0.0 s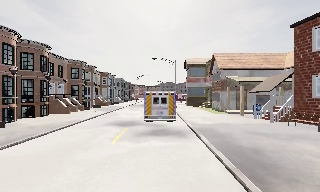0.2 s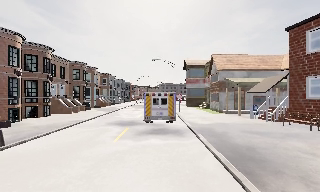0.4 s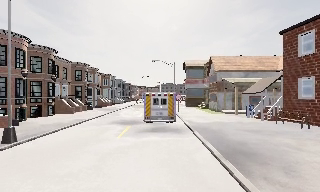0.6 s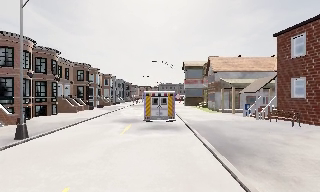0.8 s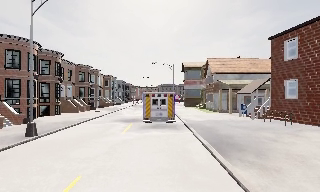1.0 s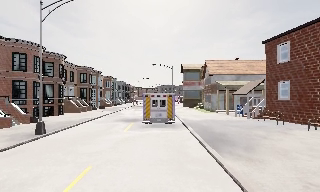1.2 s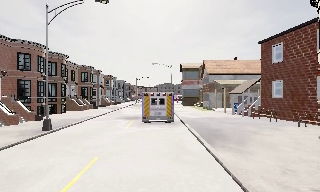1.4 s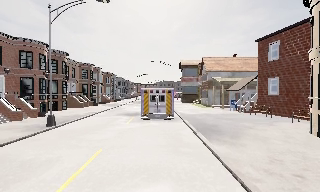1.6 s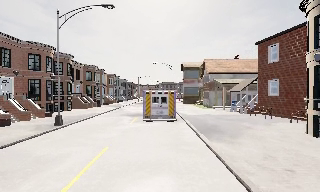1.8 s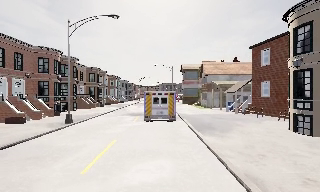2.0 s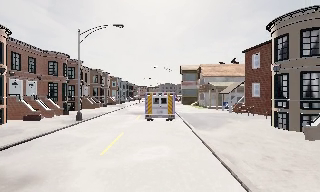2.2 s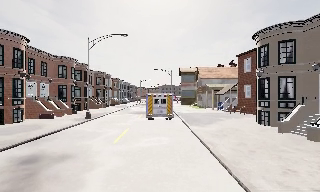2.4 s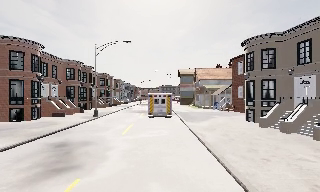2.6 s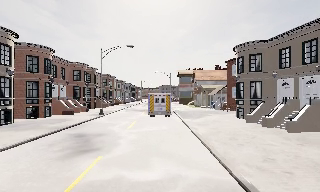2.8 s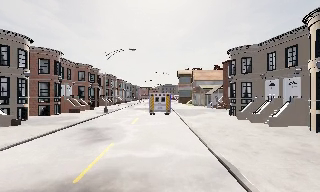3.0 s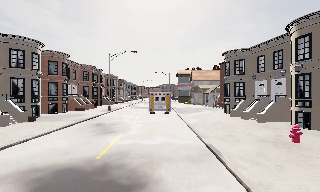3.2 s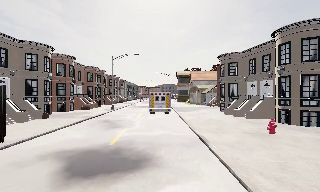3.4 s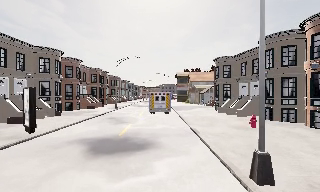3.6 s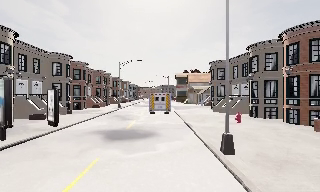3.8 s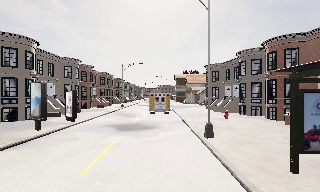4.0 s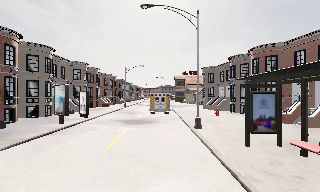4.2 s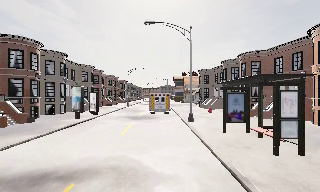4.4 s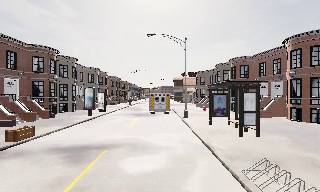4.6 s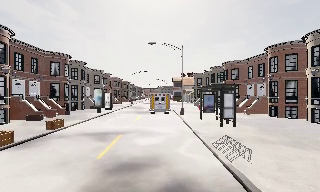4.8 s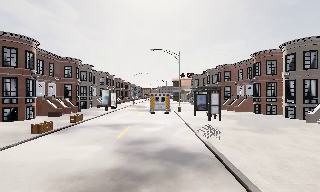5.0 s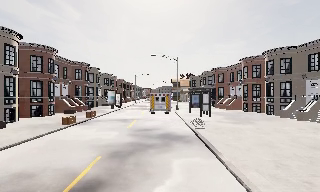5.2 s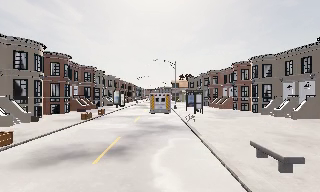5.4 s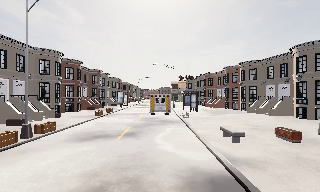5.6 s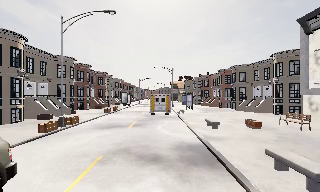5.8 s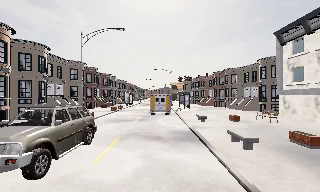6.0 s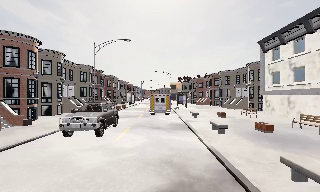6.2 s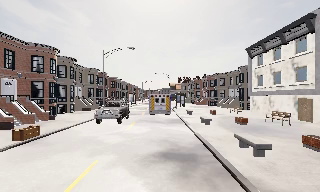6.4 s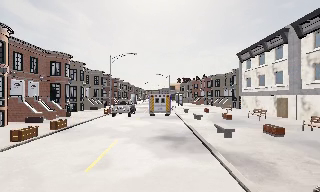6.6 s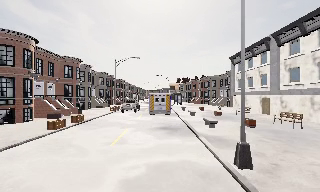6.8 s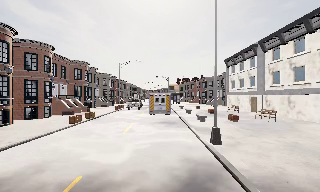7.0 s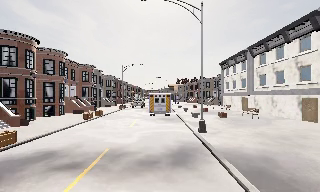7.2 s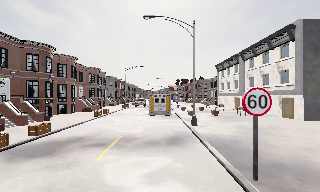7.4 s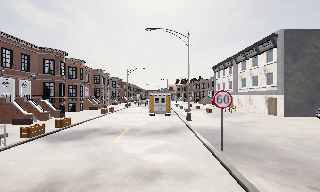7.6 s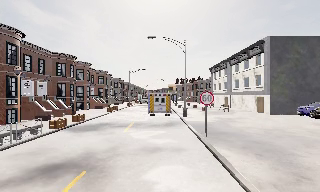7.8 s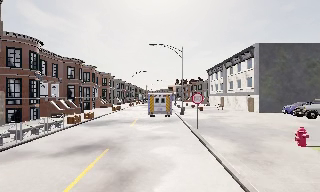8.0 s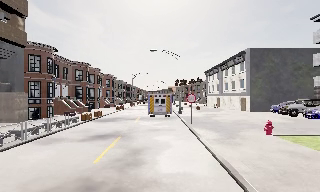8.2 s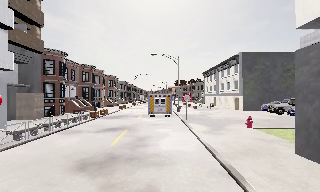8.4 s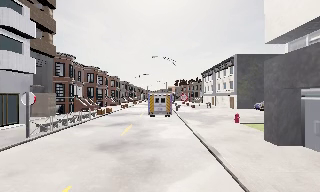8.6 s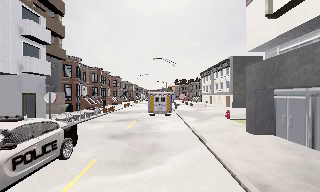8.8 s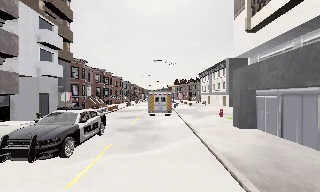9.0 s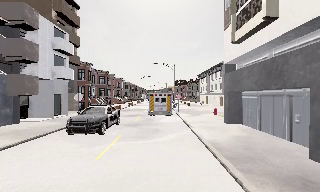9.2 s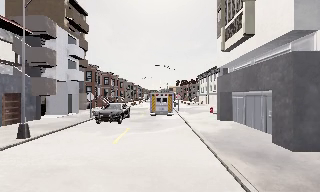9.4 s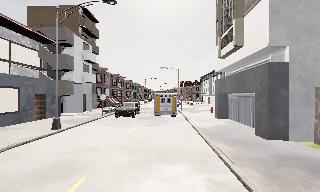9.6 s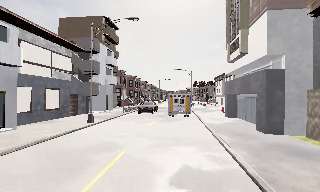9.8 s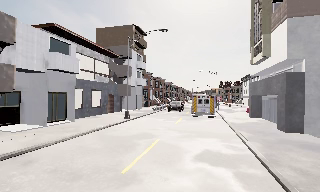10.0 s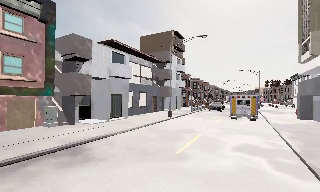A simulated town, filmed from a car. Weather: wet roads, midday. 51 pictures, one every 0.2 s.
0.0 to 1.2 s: The camera travels backward, about 3.5 m, so what stands in front gets smaller.
1.2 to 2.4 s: The camera travels backward, about 7 m, so what stands in front gets smaller. It gains speed.
2.4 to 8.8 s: The camera travels backward, about 70 m, so what stands in front gets smaller.
8.8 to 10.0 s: The camera pans to its left, which is counterclockwise from overhead, by about 30 degrees. It travels backward, about 11 m, so what stands in front gets smaller.
The film runs backward here.
